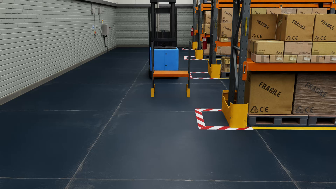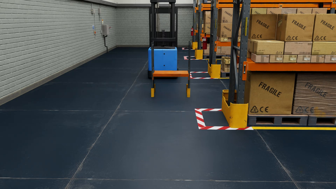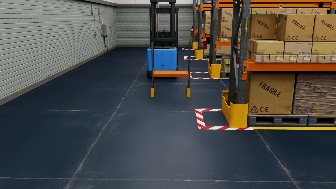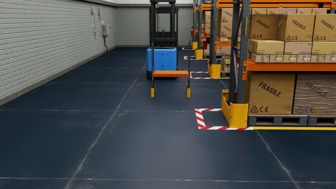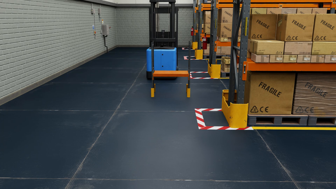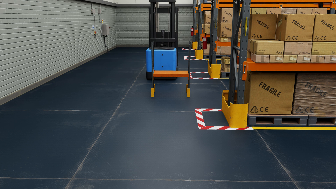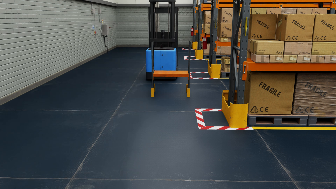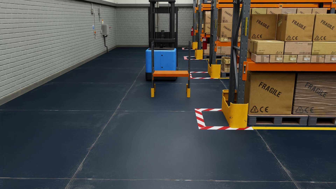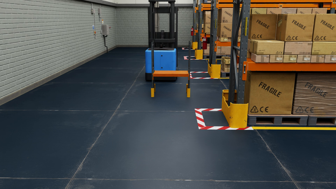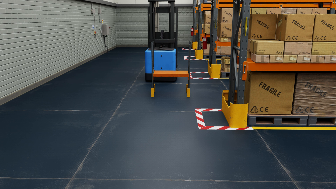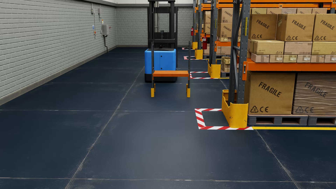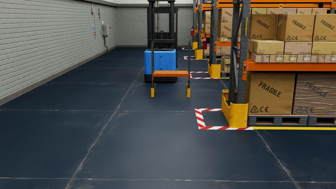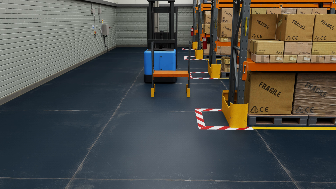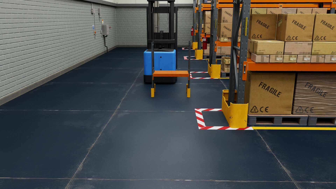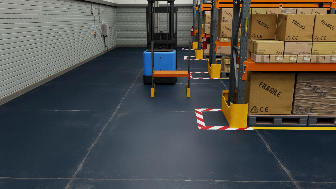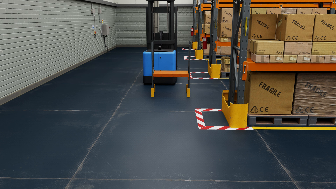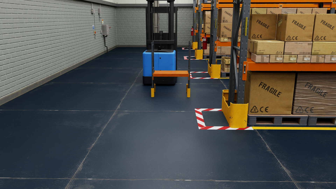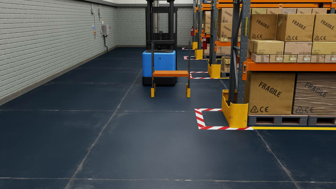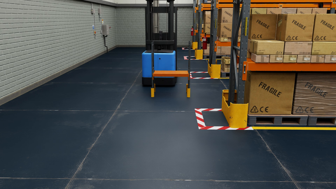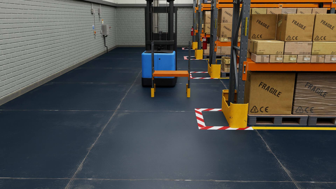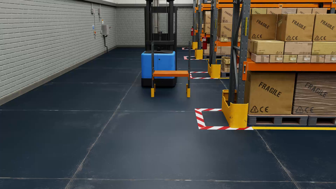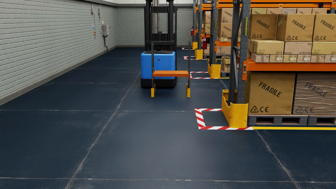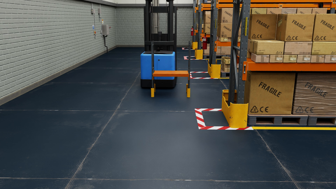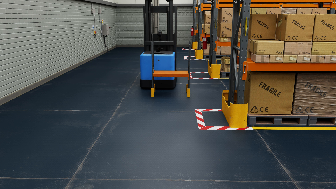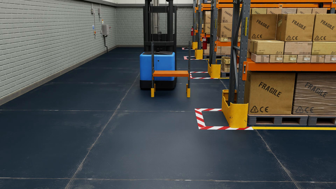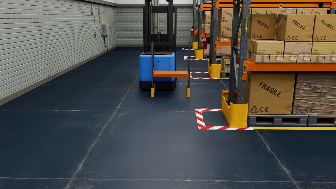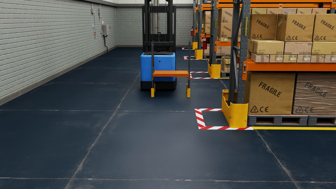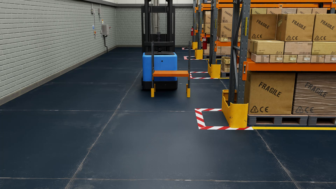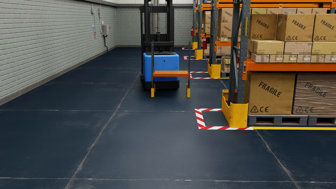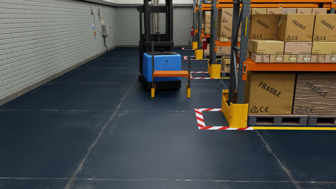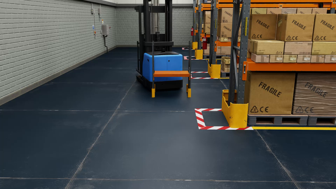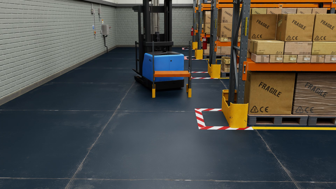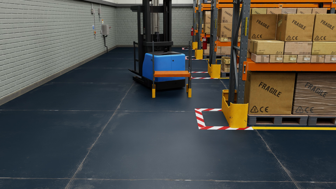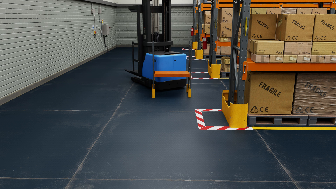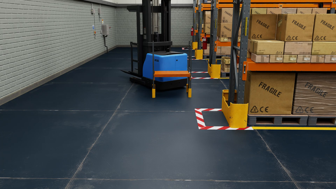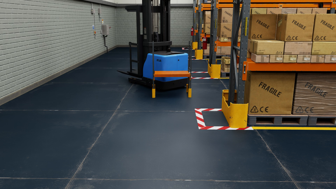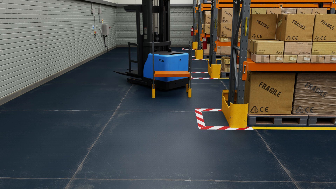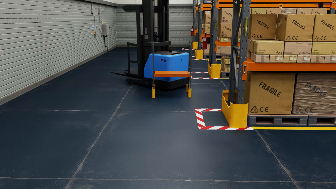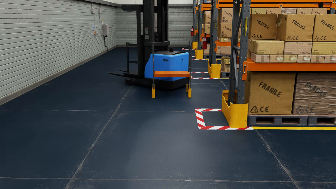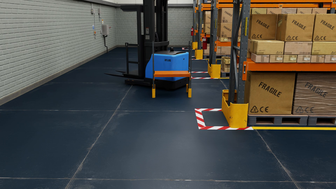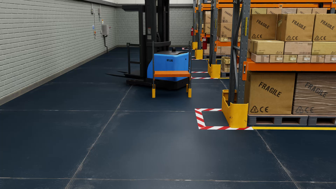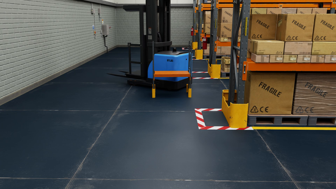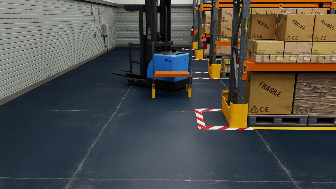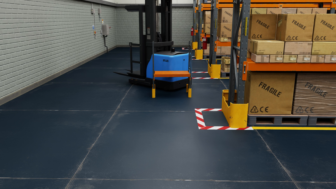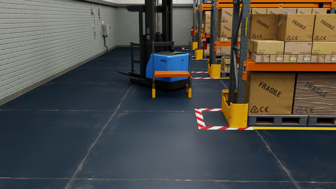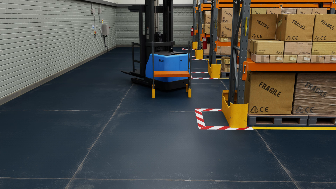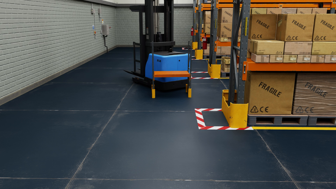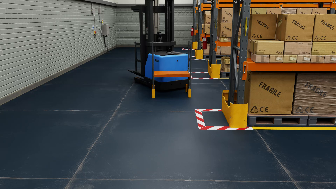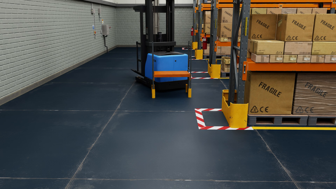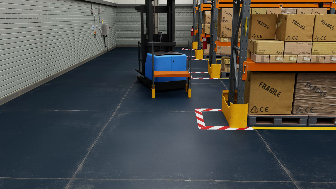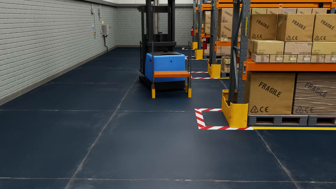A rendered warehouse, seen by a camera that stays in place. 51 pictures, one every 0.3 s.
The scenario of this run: A forklift runs into an object in its way.
